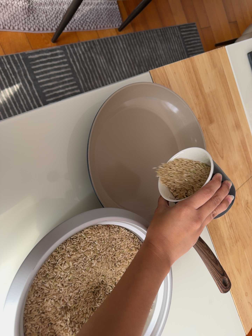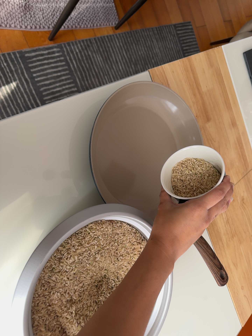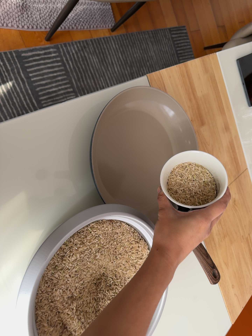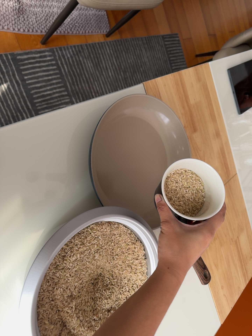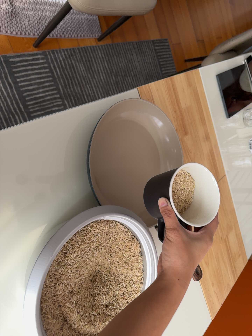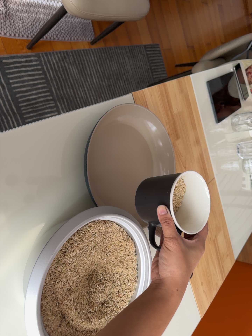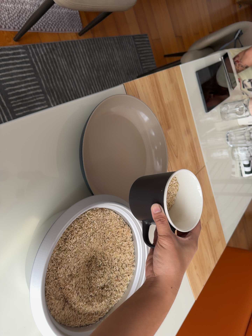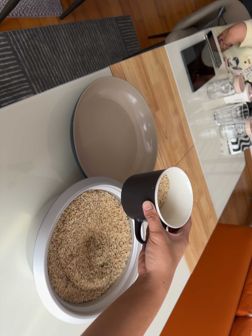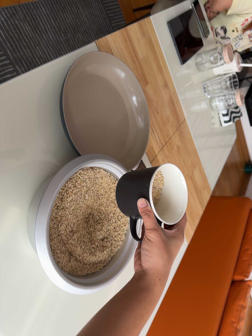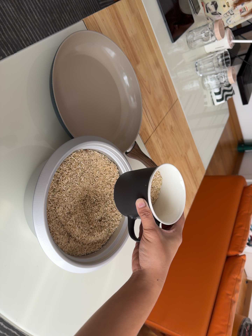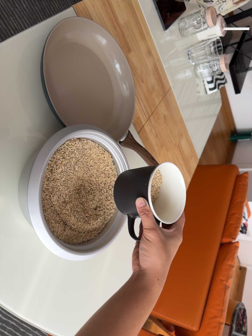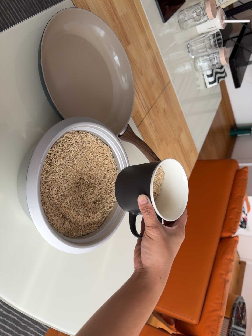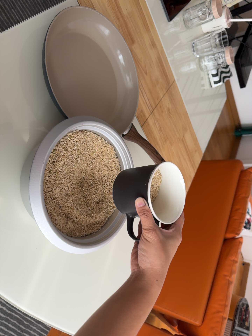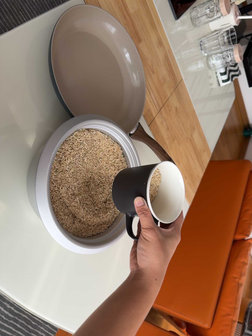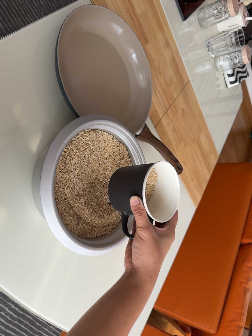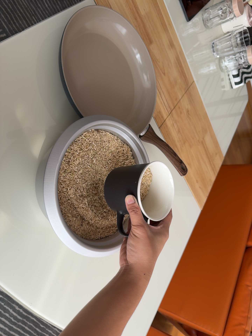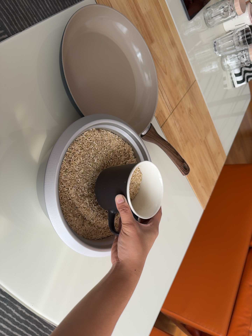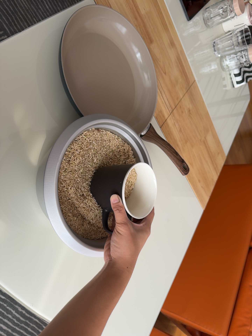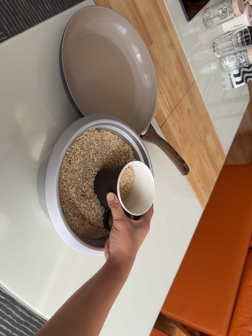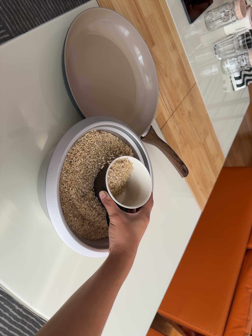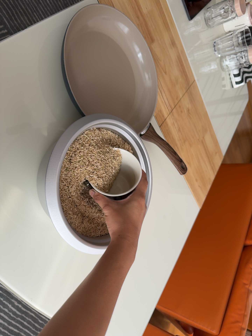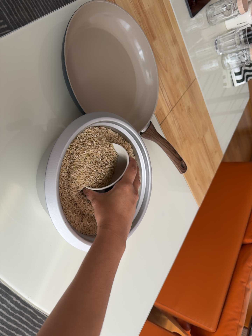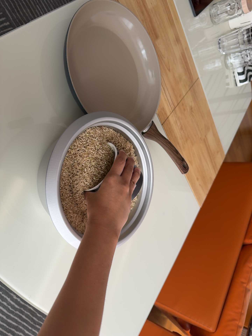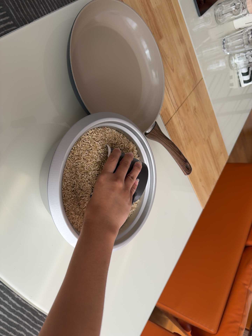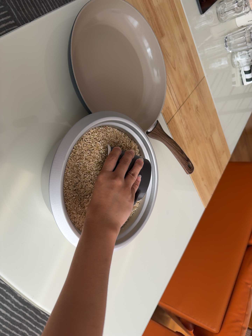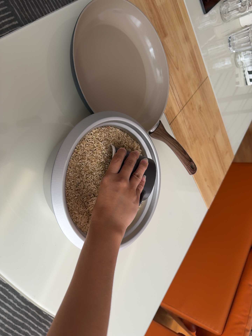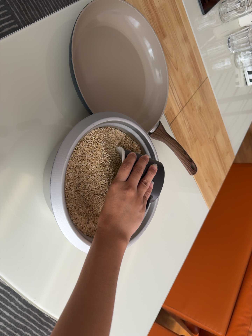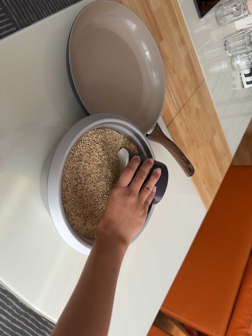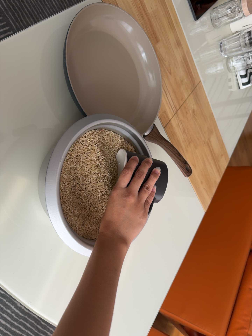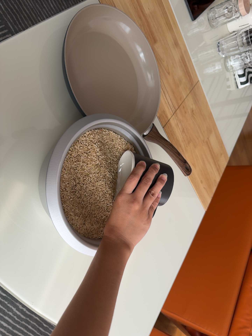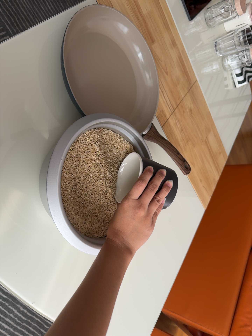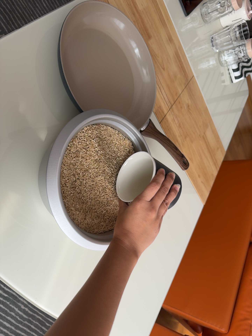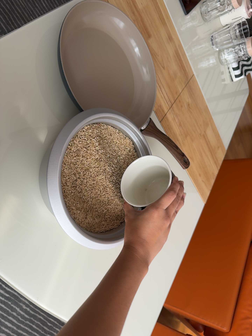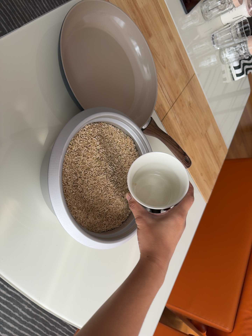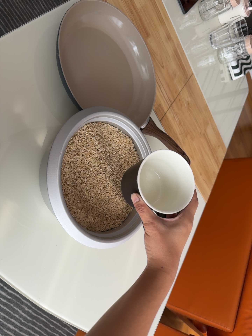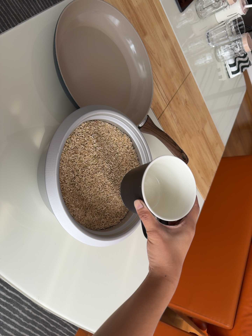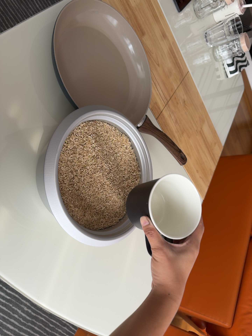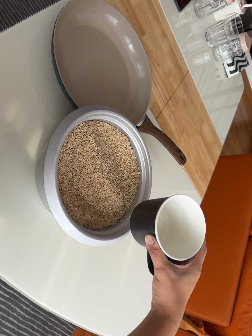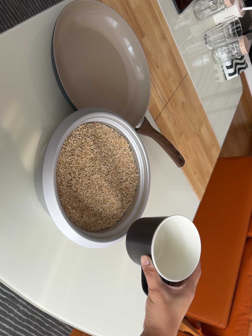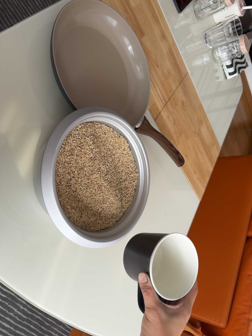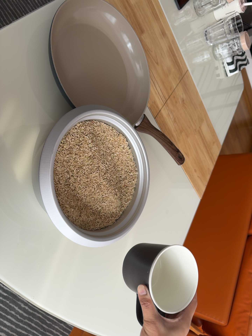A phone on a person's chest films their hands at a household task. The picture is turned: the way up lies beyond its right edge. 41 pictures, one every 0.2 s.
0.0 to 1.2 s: The camera pans to its right by about 10 degrees. It travels backward and to its left, about 12 cm, so what stands in front gets smaller.
1.2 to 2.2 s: The camera's aim tips toward the bottom of its view by about 15 degrees, and the scene shifts upward. It rolls about its line of sight by about 10 degrees, and the scene rotates counterclockwise.
2.2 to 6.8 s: The camera shifts only a little, or ends up much as it began.
6.8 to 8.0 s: The camera keeps its place and its aim.
The film runs backward here.
